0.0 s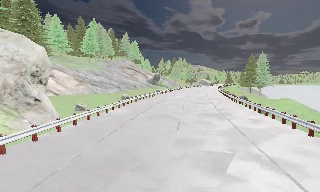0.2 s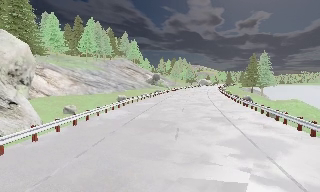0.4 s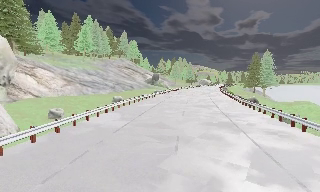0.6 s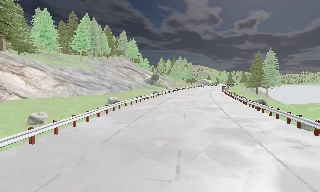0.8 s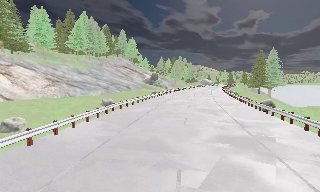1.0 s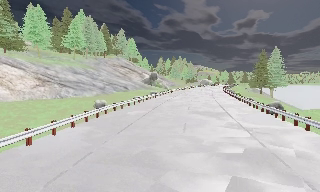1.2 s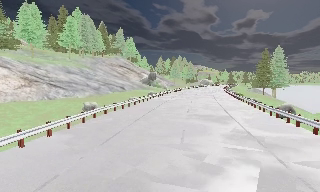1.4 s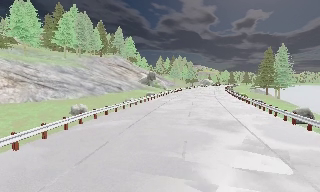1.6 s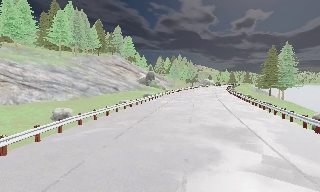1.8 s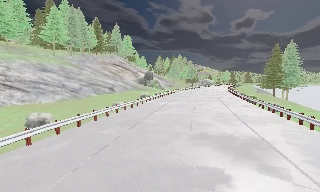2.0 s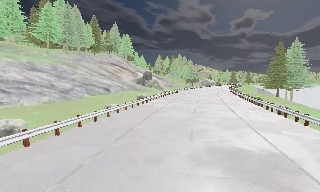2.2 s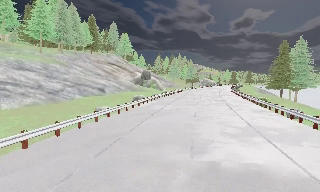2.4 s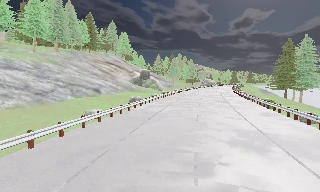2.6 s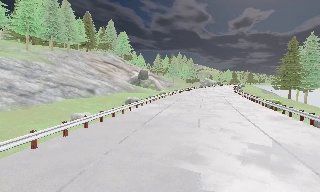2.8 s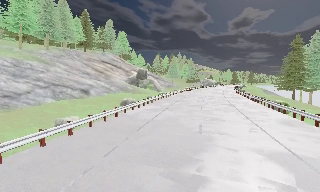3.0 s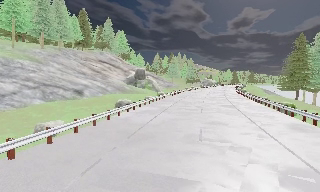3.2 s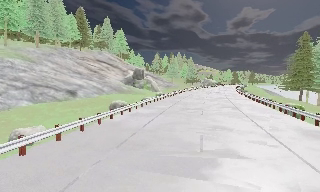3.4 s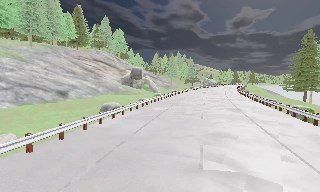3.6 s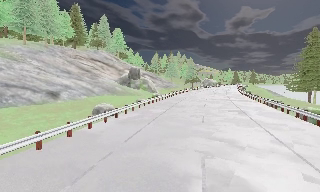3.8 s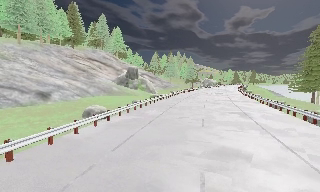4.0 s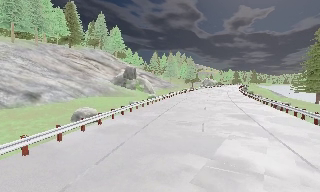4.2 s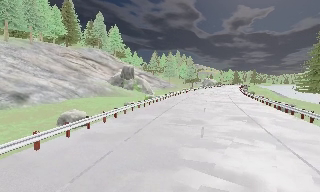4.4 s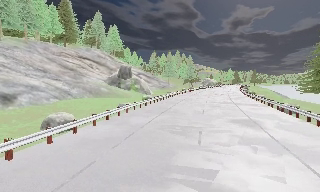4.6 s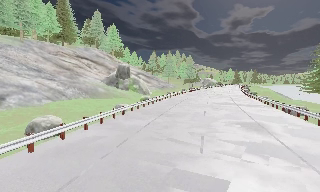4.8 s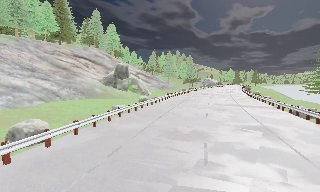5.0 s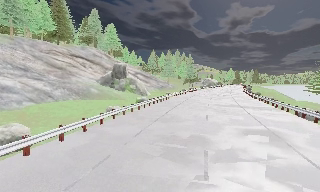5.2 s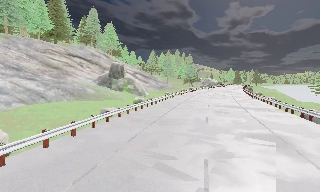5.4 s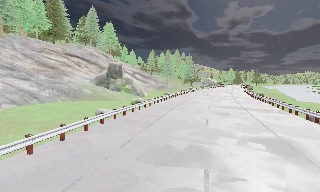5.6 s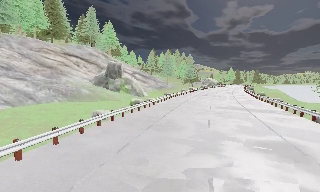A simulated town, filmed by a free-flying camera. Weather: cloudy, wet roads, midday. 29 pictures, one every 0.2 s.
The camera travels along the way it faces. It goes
forward.
0.0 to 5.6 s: The camera travels forward, about 35 m, so what stands in front looms larger. It loses speed.
The film runs forward here.
